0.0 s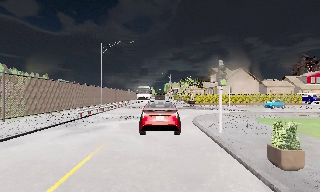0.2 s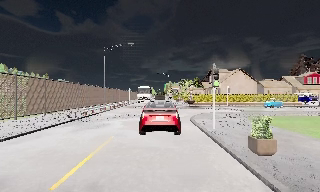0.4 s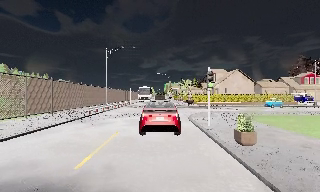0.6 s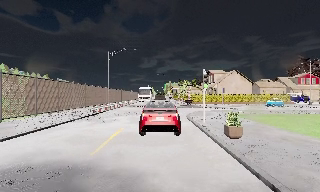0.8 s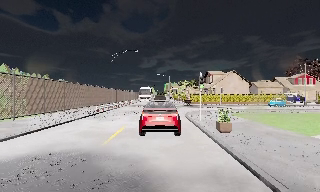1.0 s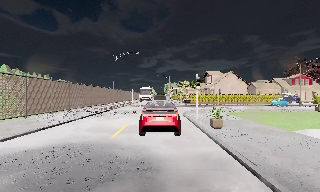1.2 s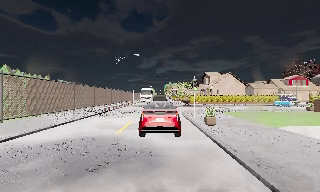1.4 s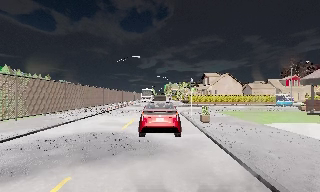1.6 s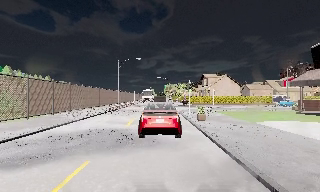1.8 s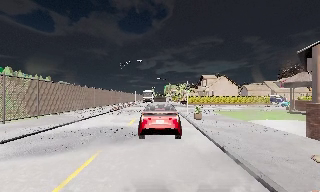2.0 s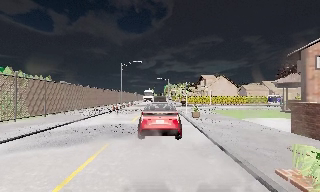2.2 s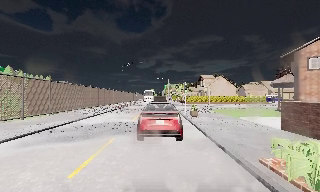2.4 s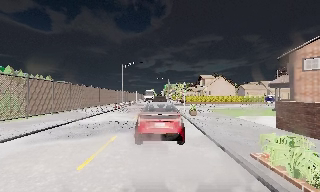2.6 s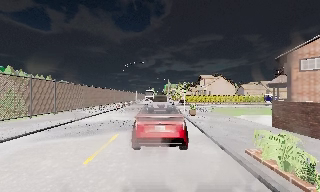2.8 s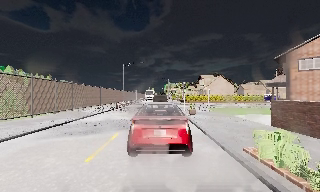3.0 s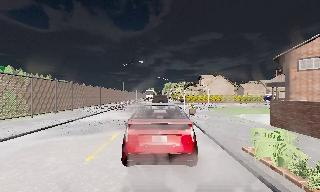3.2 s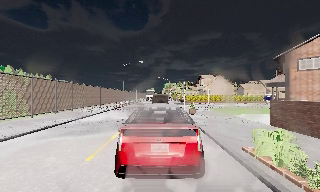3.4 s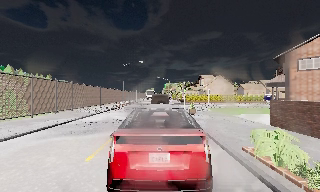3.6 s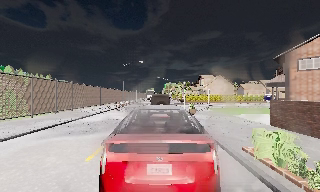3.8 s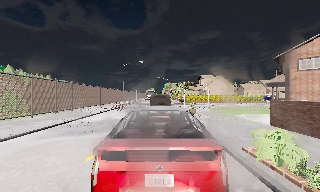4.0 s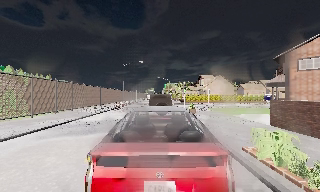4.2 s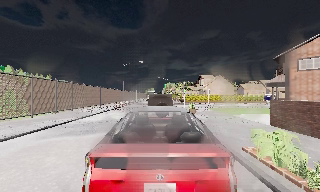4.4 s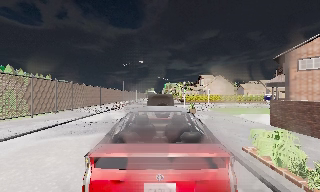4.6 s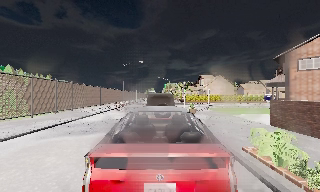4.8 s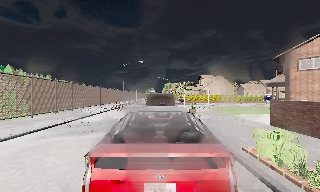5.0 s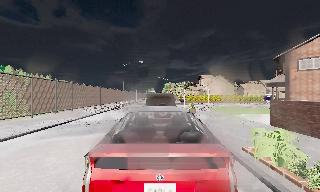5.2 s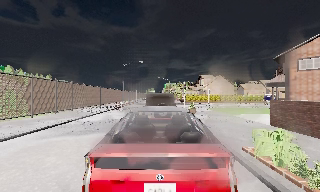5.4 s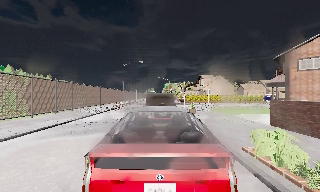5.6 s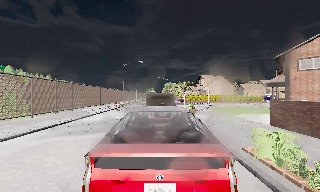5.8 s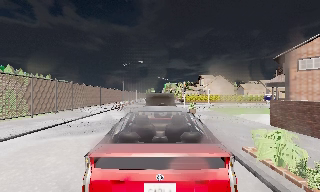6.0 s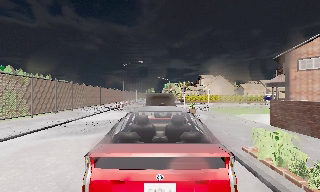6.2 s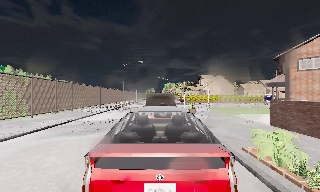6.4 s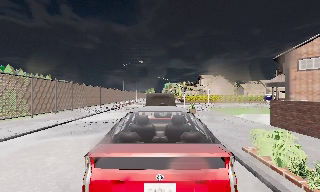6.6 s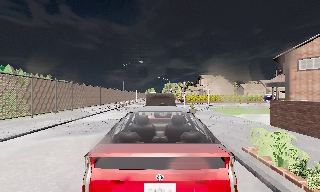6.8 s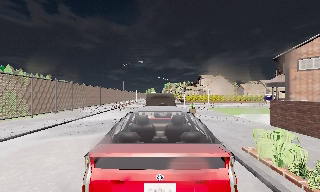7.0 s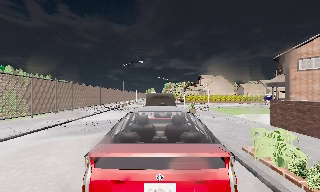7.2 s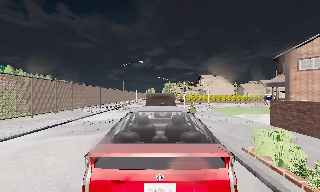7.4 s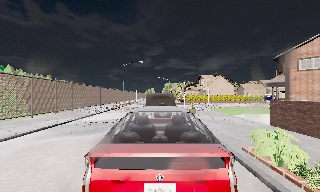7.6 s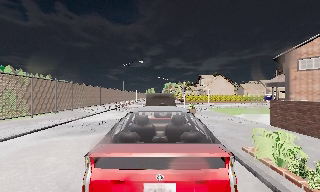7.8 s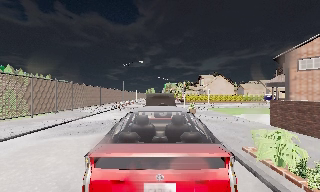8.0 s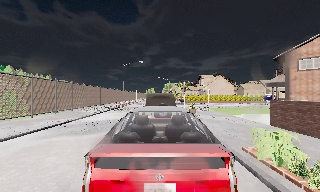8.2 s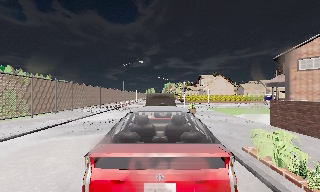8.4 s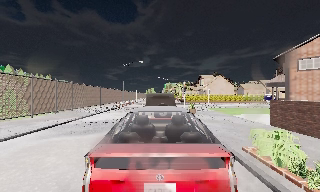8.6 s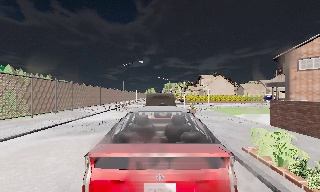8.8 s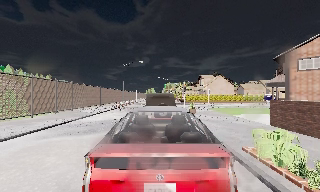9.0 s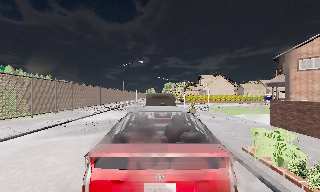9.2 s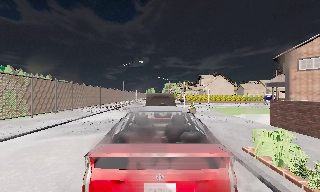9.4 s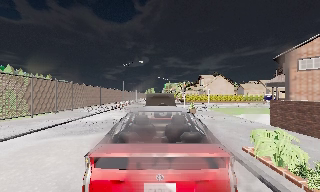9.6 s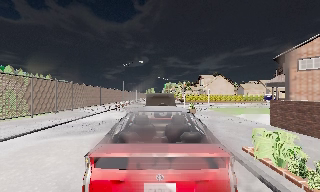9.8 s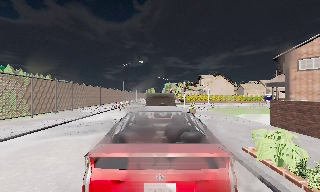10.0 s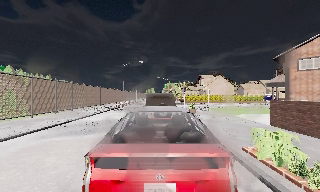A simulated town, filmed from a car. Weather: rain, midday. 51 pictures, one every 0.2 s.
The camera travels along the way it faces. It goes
backward.
0.0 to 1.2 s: The camera travels backward, about 5 m, so what stands in front gets smaller.
1.2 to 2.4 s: The camera travels backward, about 4.5 m, so what stands in front gets smaller. It loses speed.
2.4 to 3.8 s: The camera shifts only a little, or ends up much as it began.
3.8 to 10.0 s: The camera keeps its place and its aim.
The film runs backward here.
